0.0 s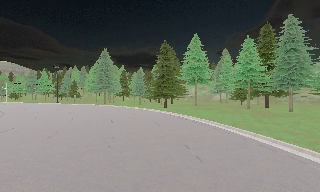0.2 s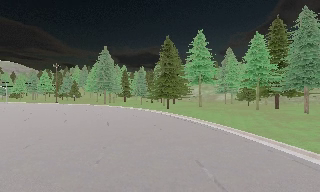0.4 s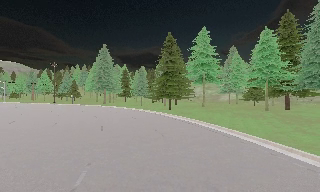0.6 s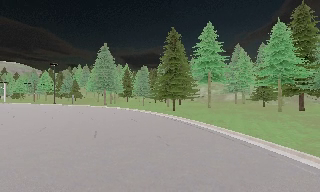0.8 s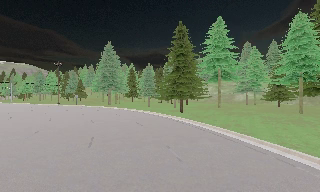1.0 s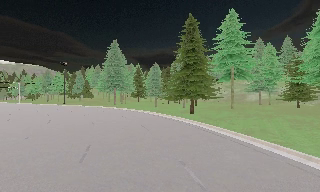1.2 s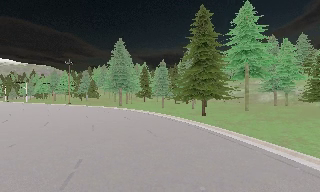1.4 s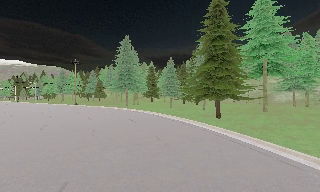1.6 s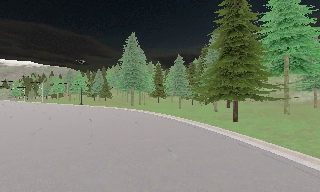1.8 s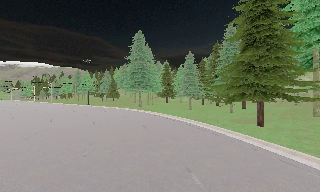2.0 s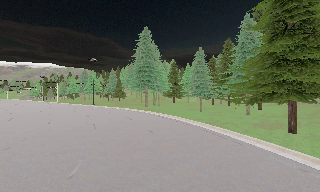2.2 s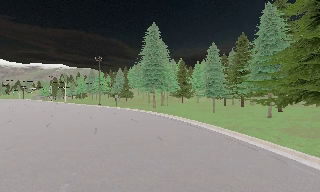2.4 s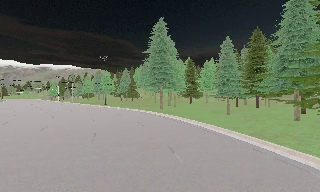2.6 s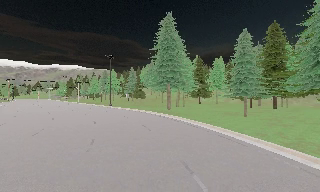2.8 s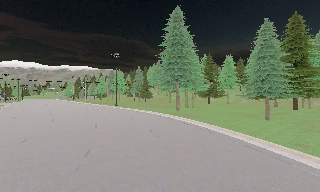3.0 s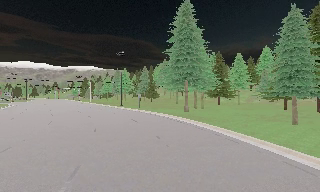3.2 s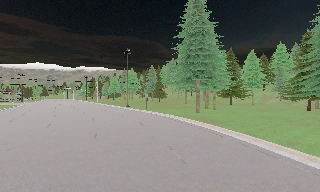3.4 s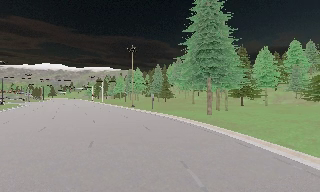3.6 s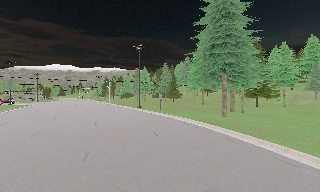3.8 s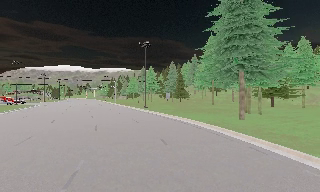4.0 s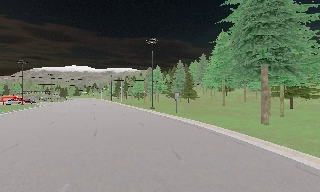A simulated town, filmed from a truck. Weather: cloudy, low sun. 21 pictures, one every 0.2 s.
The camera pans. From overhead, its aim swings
counterclockwise.
The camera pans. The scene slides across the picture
to the right.
0.0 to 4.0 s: The camera pans to its left, which is counterclockwise from overhead, by about 40 degrees. It travels forward, about 35 m.
The film runs forward here.
